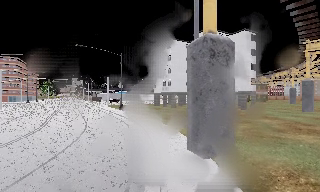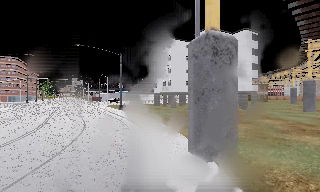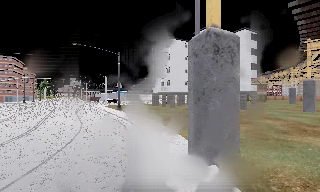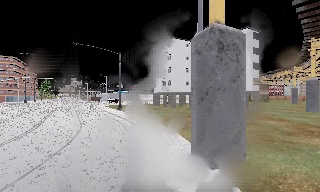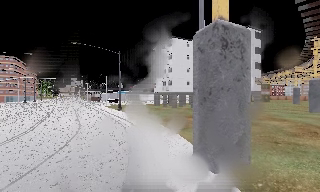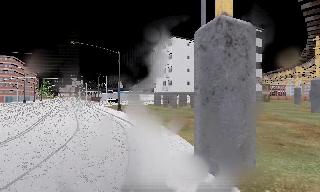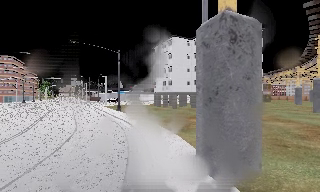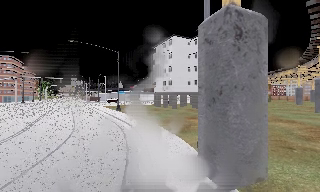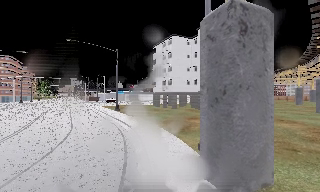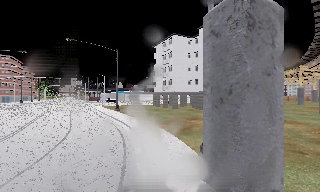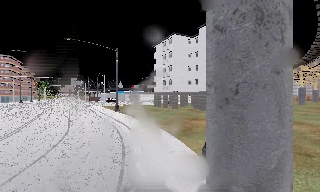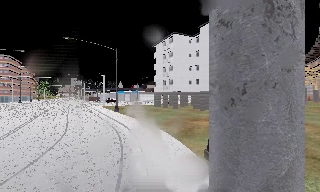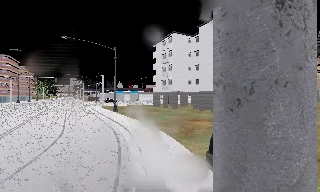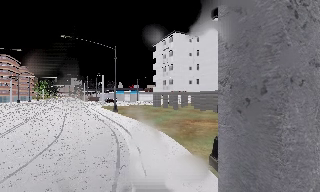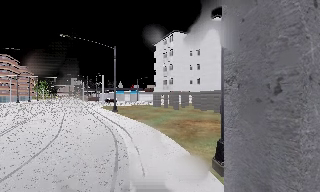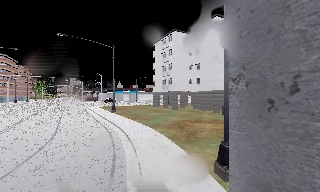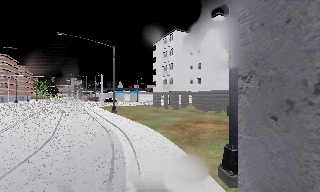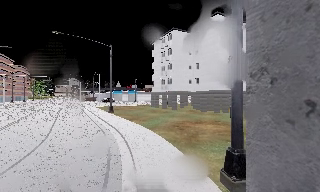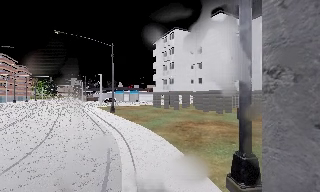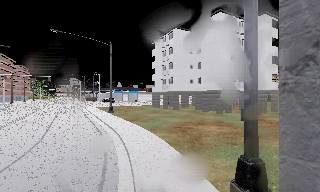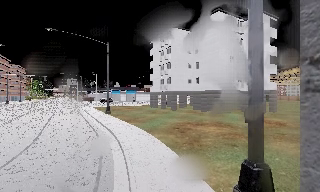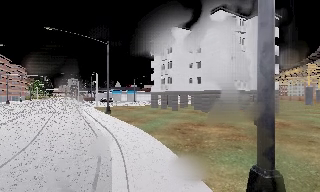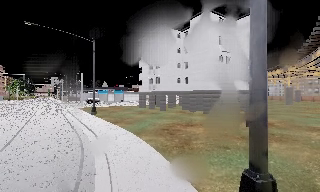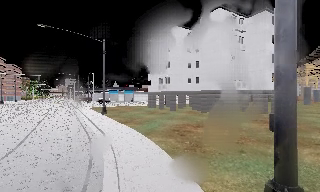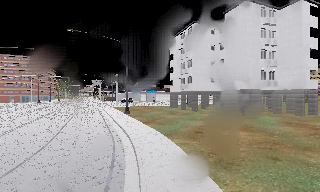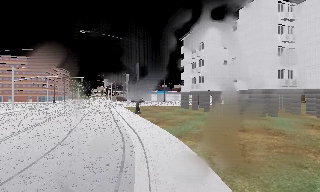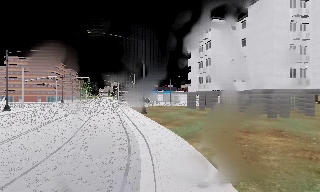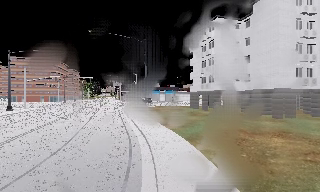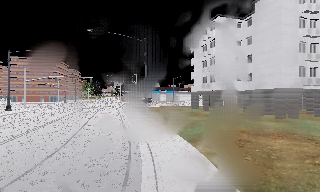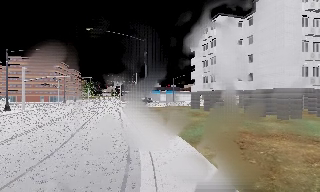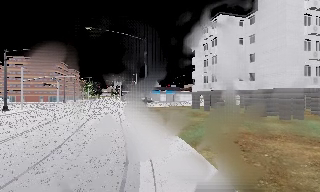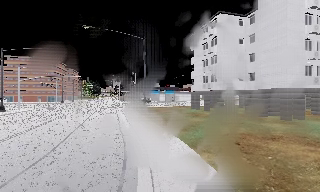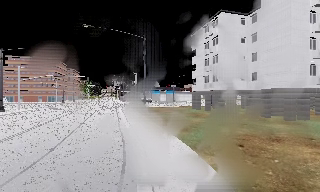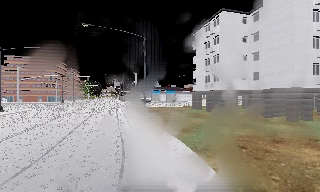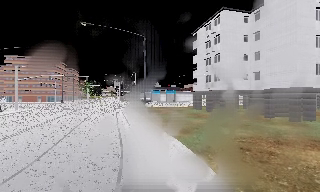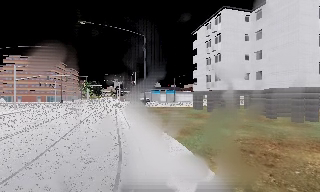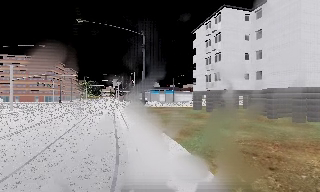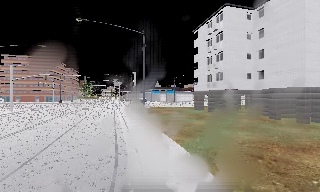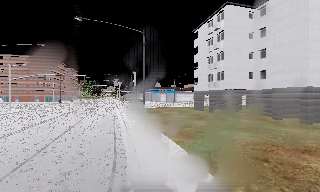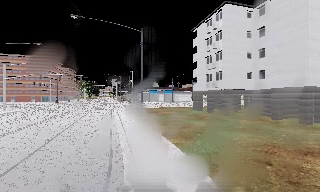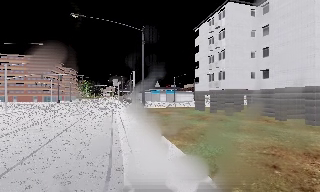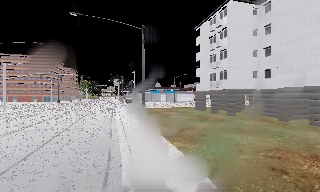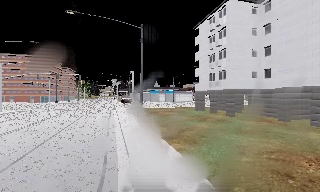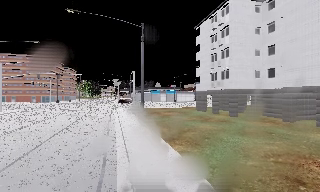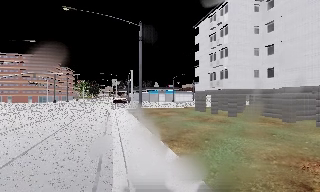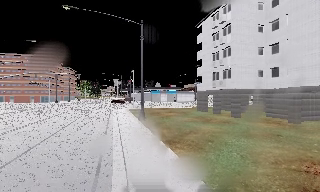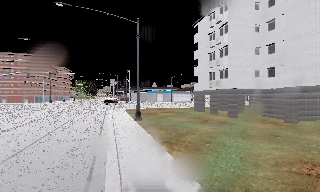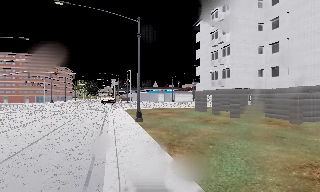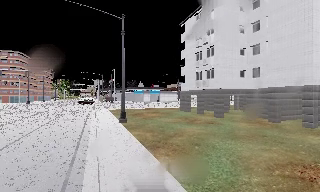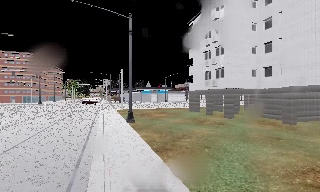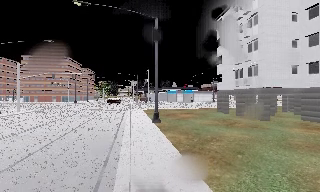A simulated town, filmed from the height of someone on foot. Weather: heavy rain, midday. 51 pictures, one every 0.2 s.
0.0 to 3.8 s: The camera travels forward, about 6 m, so what stands in front looms larger.
3.8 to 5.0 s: The camera swings to its left by about 10 degrees, and the scene slides to the right. It travels forward, about 2 m, so what stands in front looms larger.
5.0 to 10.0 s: The camera travels forward, about 8 m, so what stands in front looms larger.
The film runs forward here.
